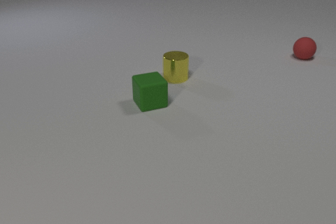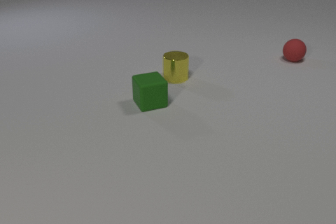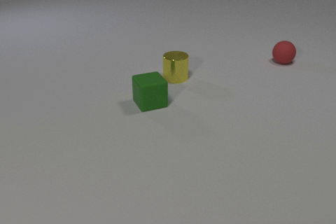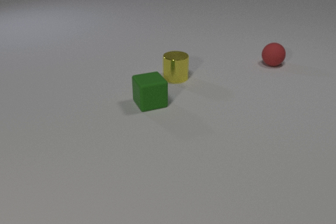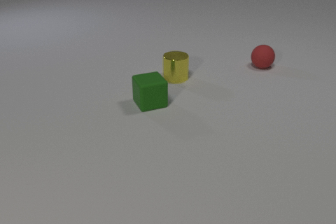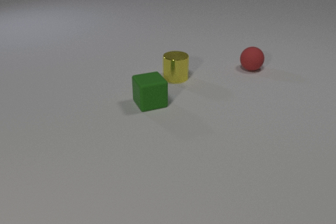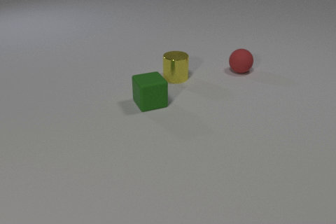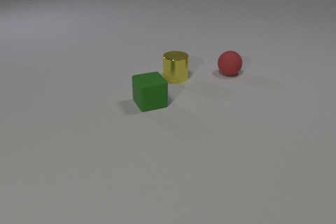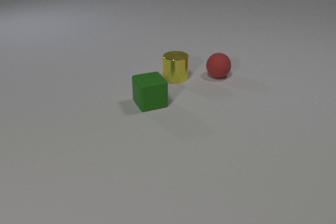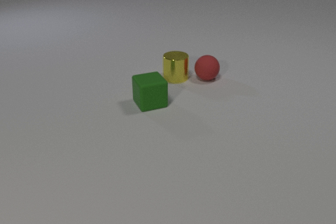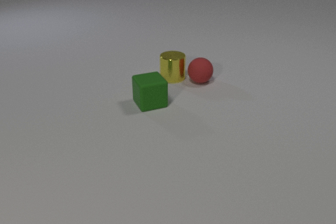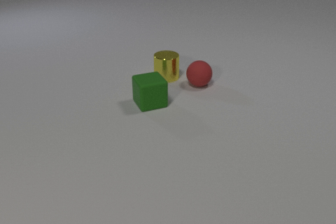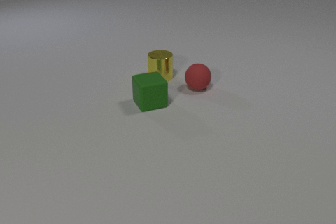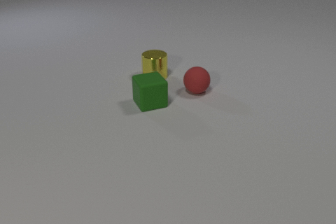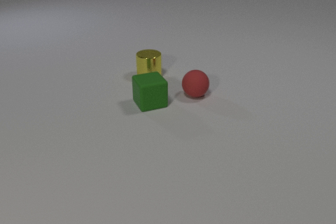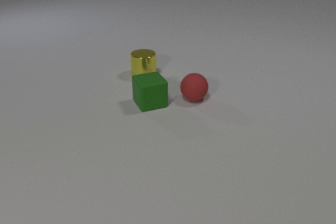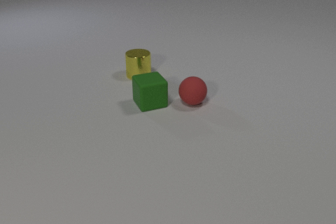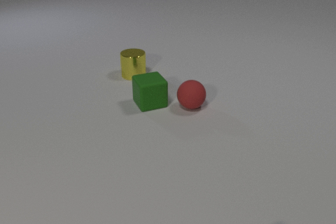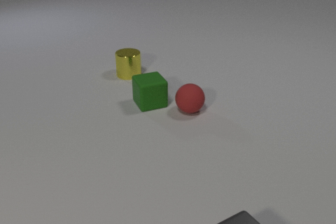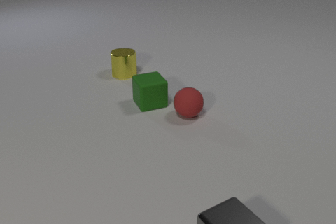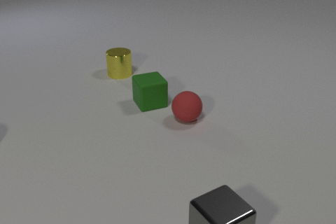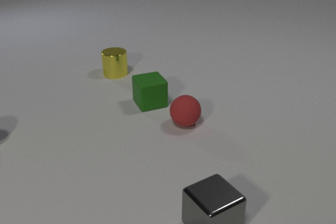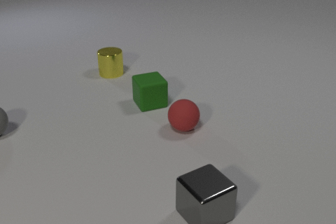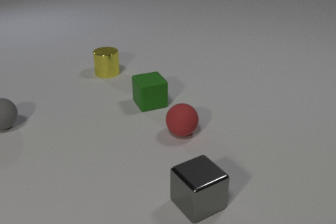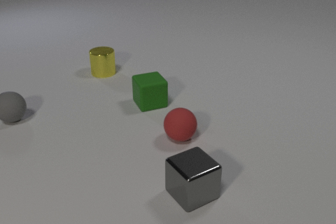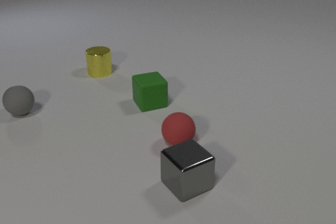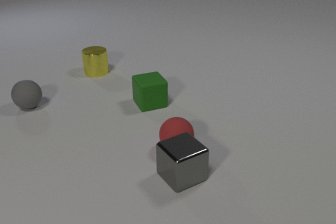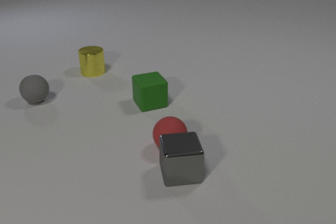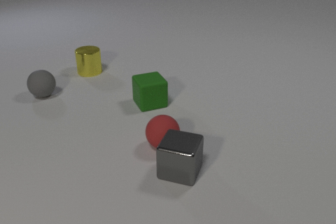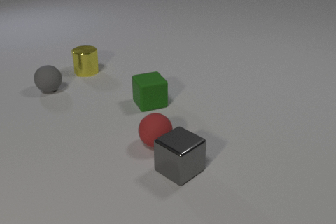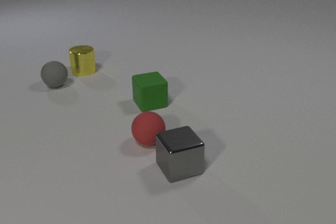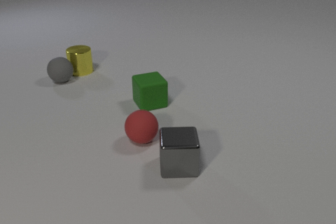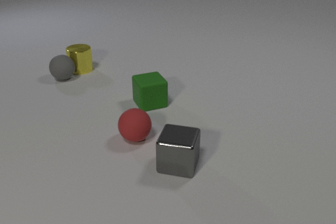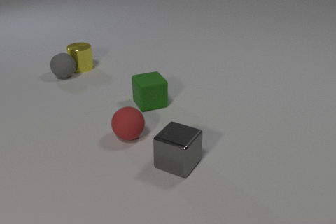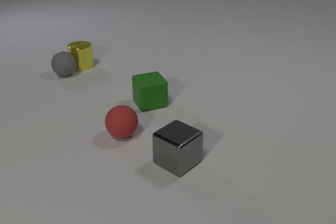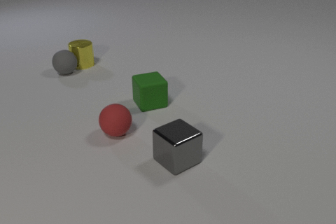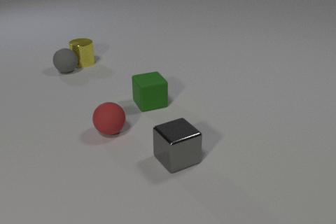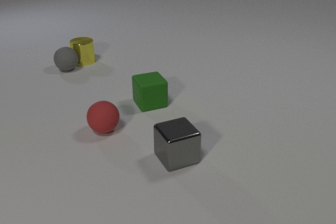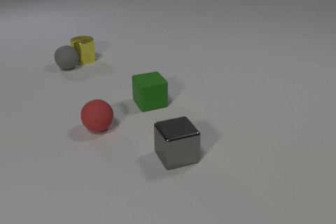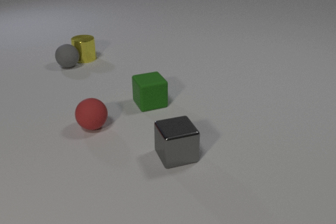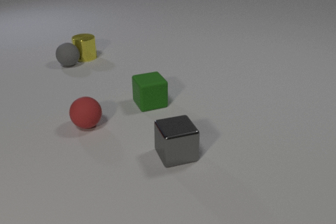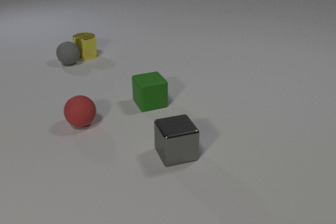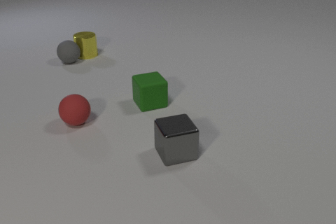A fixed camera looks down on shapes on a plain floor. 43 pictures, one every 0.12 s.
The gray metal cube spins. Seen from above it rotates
clockwise.
The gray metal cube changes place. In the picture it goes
away from the camera.
0.00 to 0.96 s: The red rubber sphere rolls to the left and toward the camera.
0.96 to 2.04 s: The red rubber sphere rolls toward the camera. The yellow metal cylinder slides to the left. The red rubber sphere and the yellow metal cylinder collide.
2.04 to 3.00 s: The red rubber sphere rolls toward the camera. The yellow metal cylinder slides to the left. The gray metal cube comes in at the bottom edge, slides away from the camera and to the left. The gray rubber sphere comes in at the left edge, rolls away from the camera and to the right.
3.00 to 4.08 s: The red rubber sphere rolls to the left. The yellow metal cylinder slides away from the camera and to the left. The gray metal cube slides away from the camera, spins clockwise seen from above by about 165 degrees, its near face sliding to the left. The gray rubber sphere rolls away from the camera and to the right. The red rubber sphere and the gray metal cube collide. The yellow metal cylinder and the gray rubber sphere collide.
4.08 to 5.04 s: The red rubber sphere rolls to the left and away from the camera. The yellow metal cylinder slides away from the camera. The gray metal cube slides away from the camera, spins so that its near face slides to the left, clockwise seen from above. The gray rubber sphere rolls away from the camera.
Are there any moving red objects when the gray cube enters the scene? yes.
What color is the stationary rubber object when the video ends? green.
How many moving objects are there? 4.
